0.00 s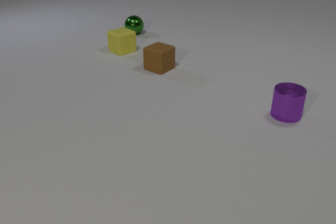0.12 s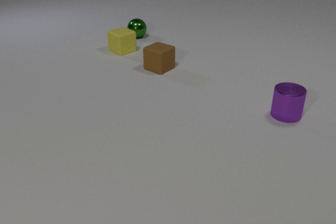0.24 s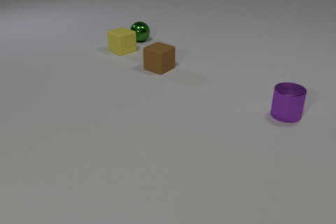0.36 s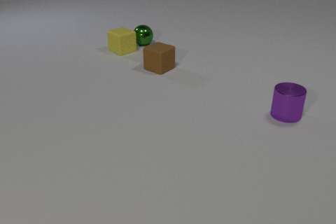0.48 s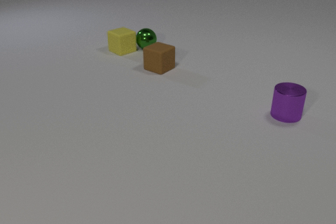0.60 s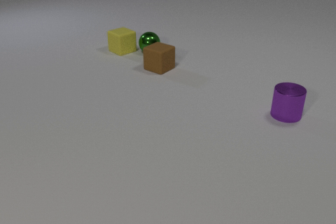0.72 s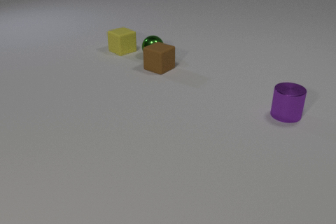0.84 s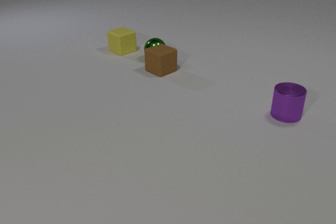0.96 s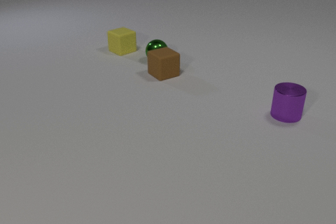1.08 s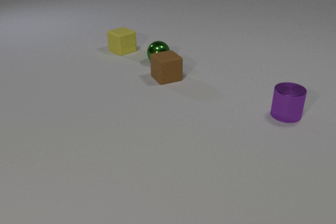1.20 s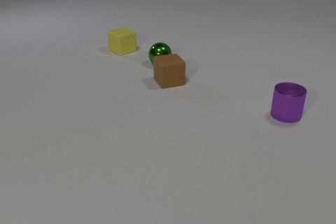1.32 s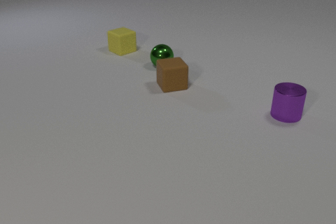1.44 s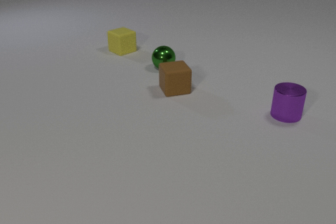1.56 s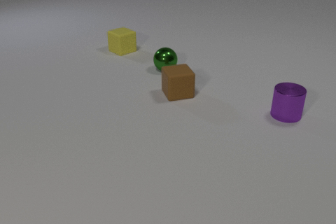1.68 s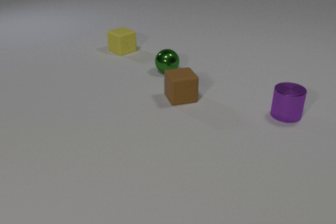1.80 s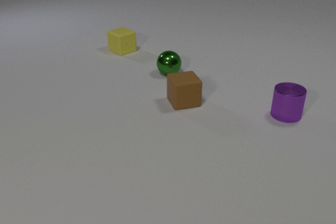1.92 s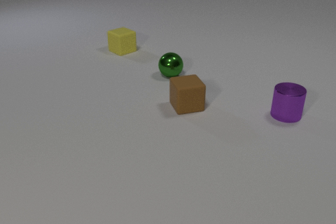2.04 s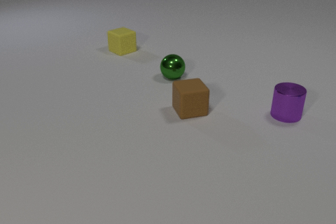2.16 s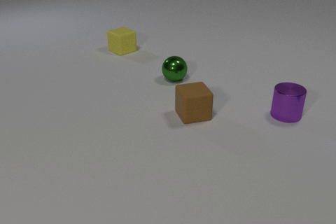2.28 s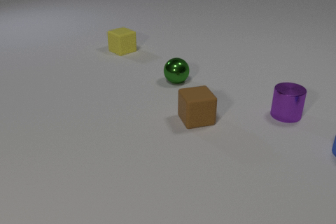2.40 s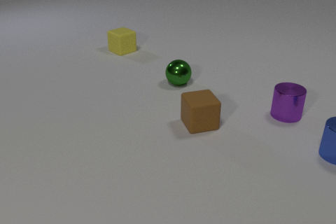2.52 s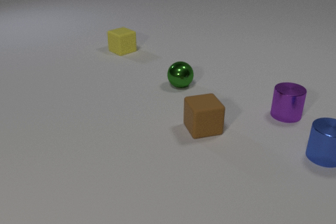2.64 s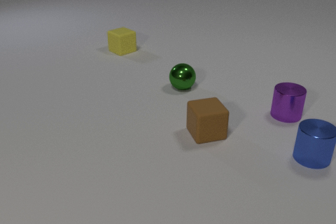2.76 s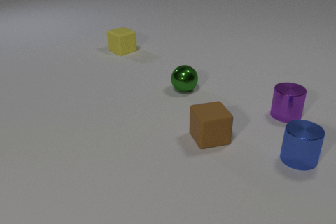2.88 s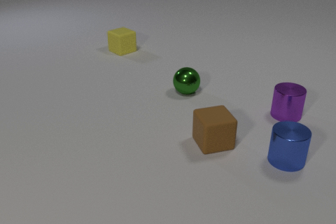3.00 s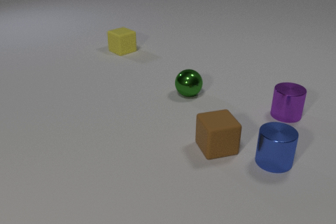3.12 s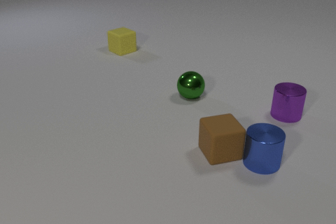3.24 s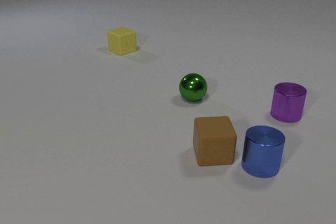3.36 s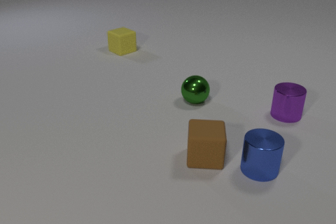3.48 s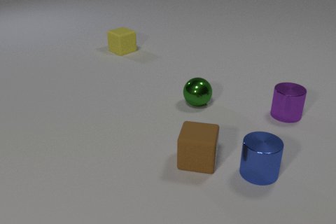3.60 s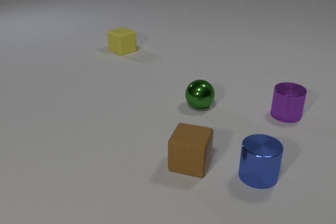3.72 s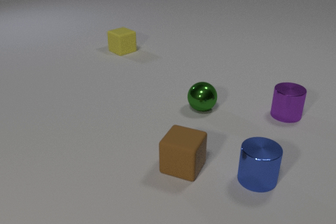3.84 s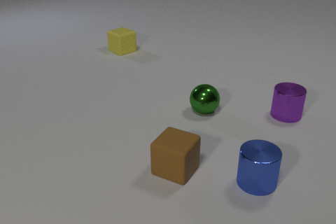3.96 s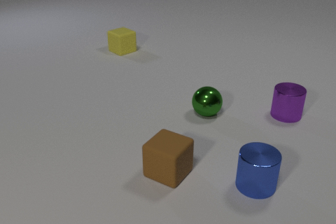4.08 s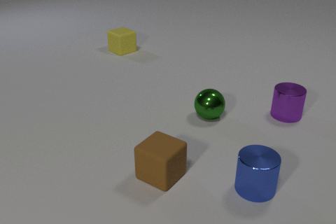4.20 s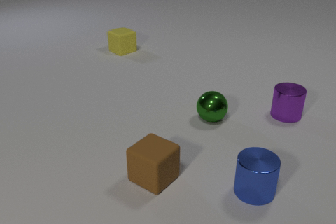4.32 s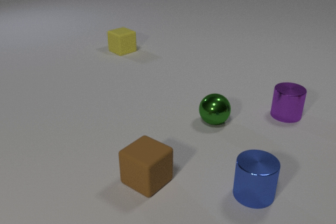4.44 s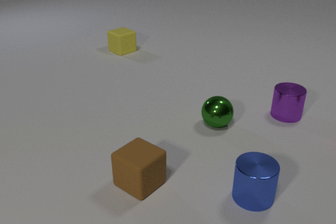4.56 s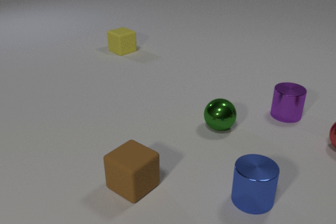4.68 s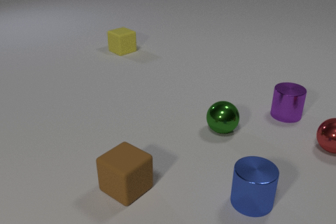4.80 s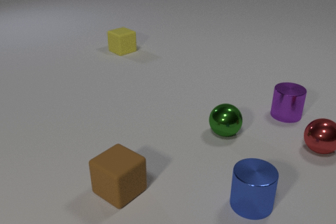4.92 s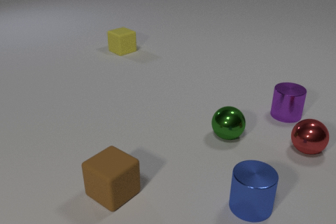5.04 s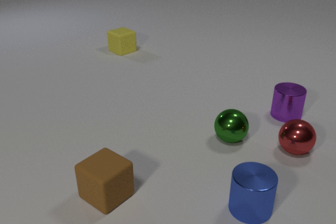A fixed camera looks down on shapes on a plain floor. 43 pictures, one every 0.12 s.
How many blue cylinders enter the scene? 1.
What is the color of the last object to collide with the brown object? blue.
What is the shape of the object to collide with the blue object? cube.
0.00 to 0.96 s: The green metal sphere rolls toward the camera. The brown rubber cube slides toward the camera. The green metal sphere and the brown rubber cube collide.
0.96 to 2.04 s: The green metal sphere rolls toward the camera. The brown rubber cube slides toward the camera.
2.04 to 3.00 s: The green metal sphere rolls toward the camera and to the right. The brown rubber cube slides toward the camera and to the right. The blue metal cylinder comes in at the right edge, slides to the left and toward the camera.
3.00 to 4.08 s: The green metal sphere rolls toward the camera and to the right. The brown rubber cube slides to the left and toward the camera, spins clockwise seen from above by about 45 degrees, its near face sliding to the left. The blue metal cylinder slides toward the camera. The brown rubber cube and the blue metal cylinder collide.
4.08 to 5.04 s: The green metal sphere rolls toward the camera and to the right. The brown rubber cube slides to the left and toward the camera. The red metal sphere comes in at the right edge, rolls to the left and toward the camera. The blue metal cylinder slides toward the camera.
